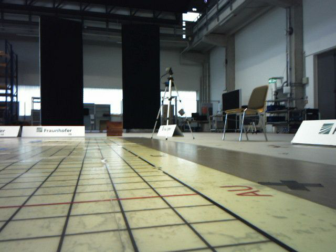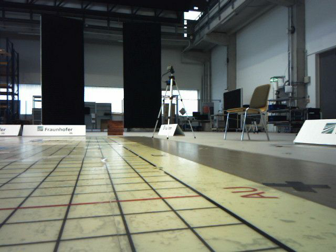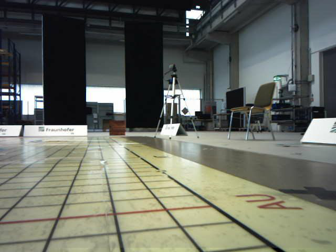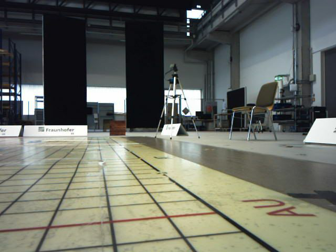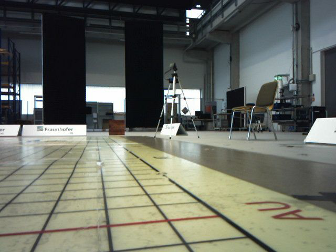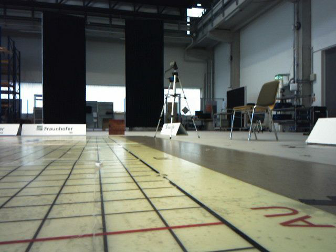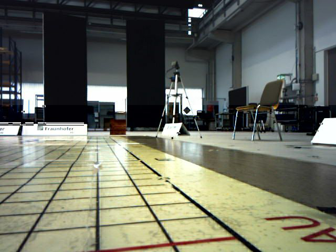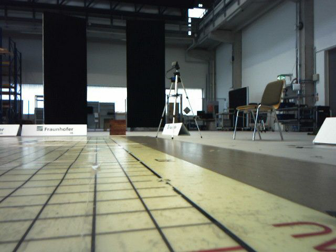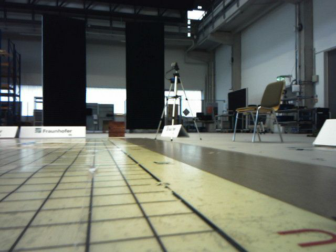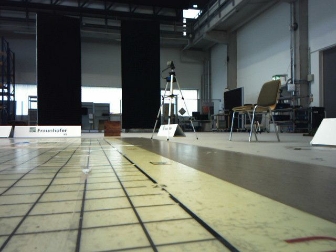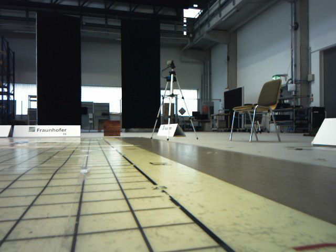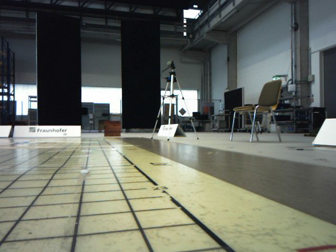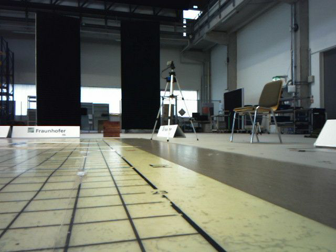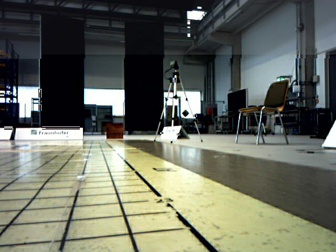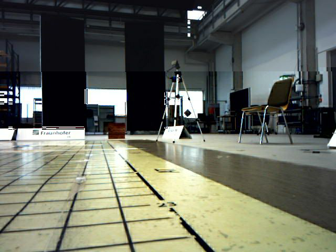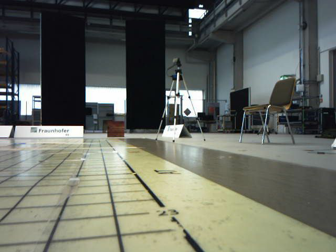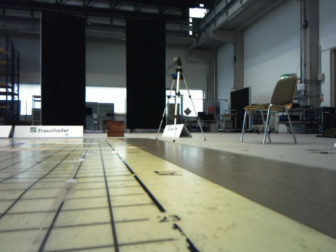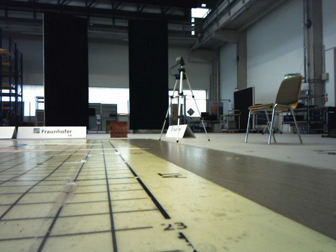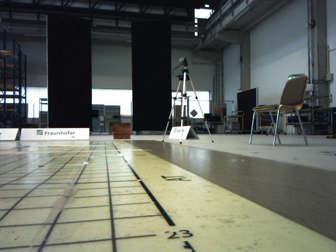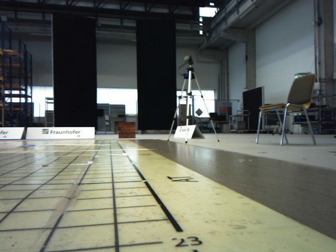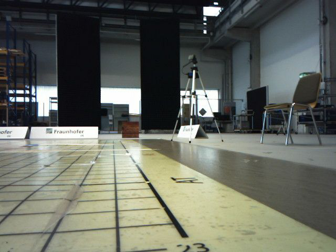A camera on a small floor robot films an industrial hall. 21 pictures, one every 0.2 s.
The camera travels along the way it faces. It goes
forward.
0.0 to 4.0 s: The camera travels forward, about 0.8 m, so what stands in front looms larger.
The film runs forward here.
